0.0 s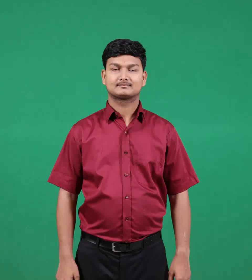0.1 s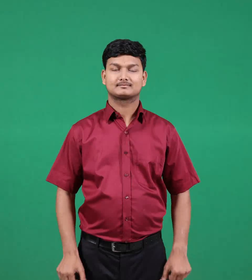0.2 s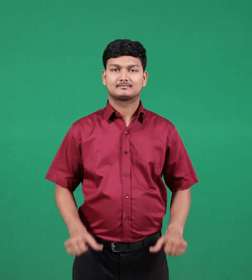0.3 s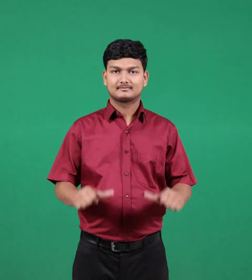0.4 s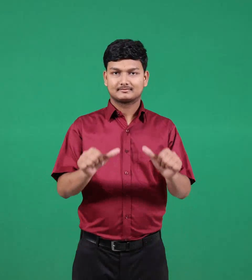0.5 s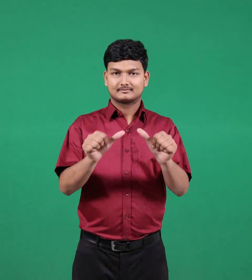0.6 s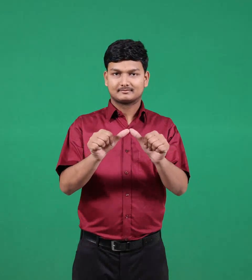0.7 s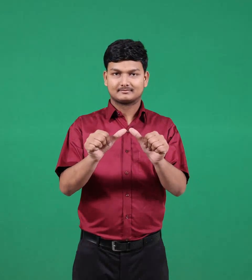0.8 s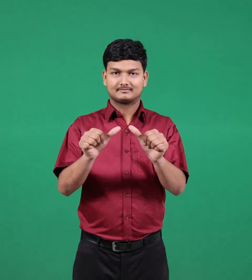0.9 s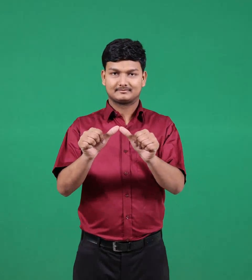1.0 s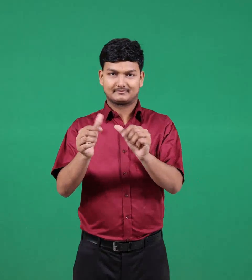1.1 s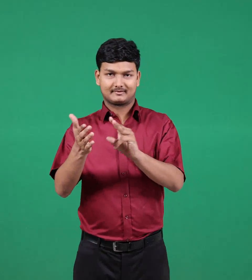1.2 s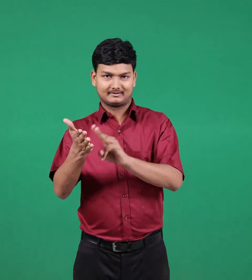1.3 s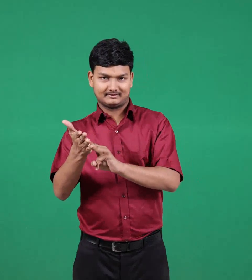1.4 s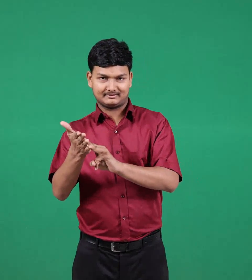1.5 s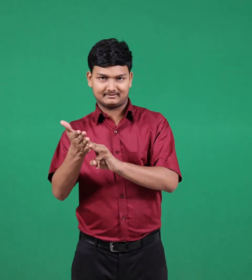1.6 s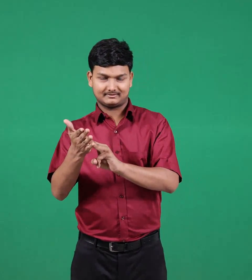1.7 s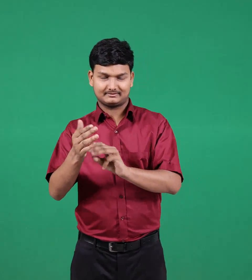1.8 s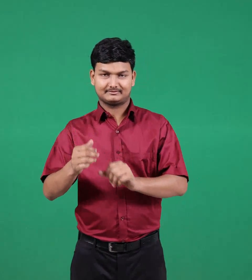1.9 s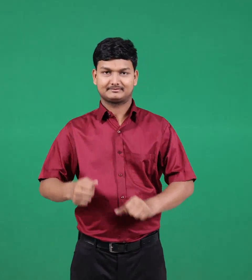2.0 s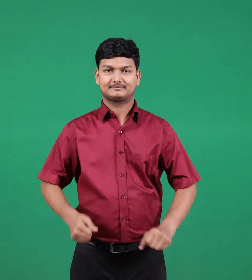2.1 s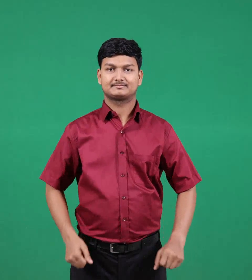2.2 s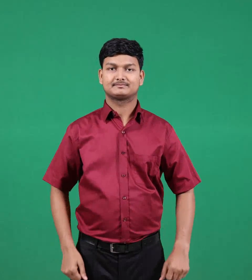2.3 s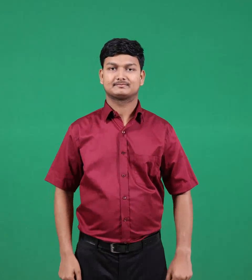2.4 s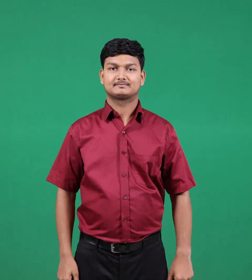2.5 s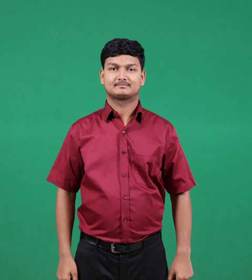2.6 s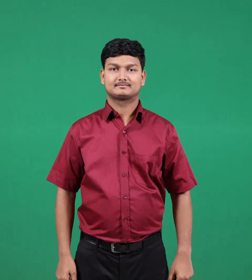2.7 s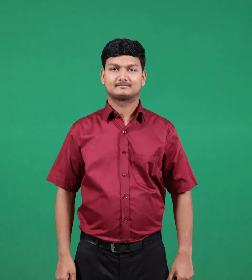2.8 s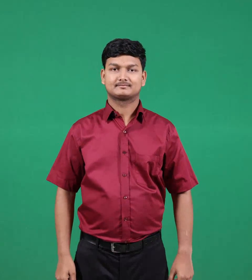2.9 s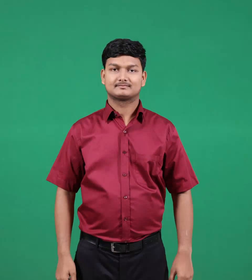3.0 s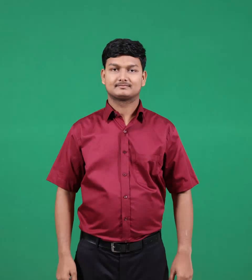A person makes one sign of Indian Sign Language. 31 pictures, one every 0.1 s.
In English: aam
